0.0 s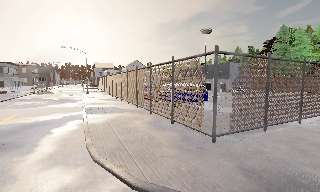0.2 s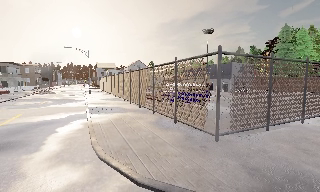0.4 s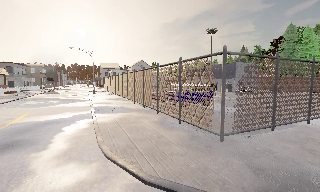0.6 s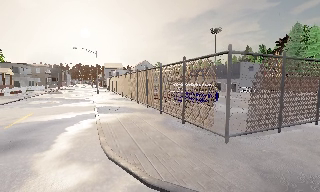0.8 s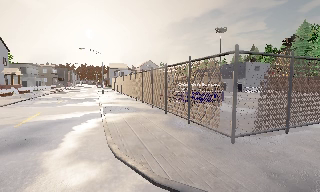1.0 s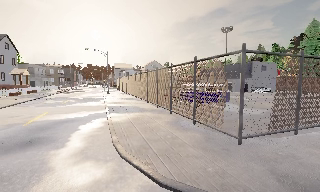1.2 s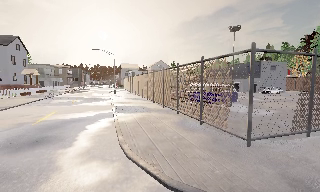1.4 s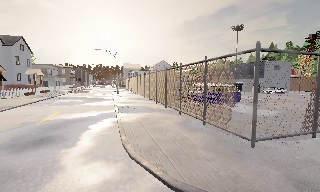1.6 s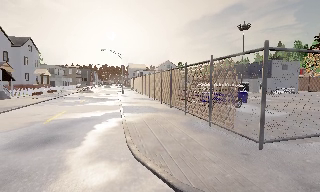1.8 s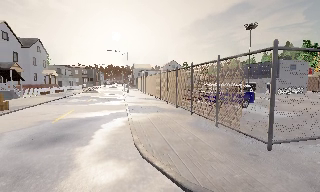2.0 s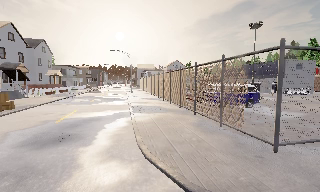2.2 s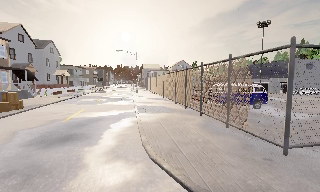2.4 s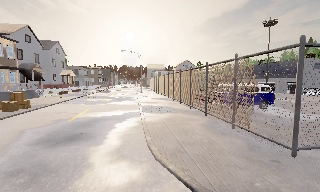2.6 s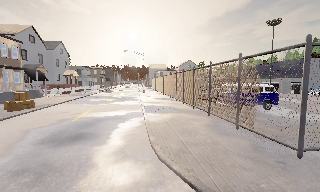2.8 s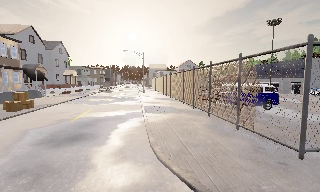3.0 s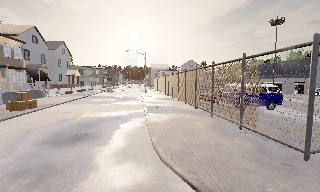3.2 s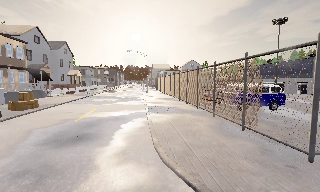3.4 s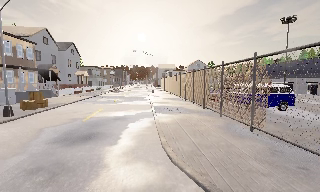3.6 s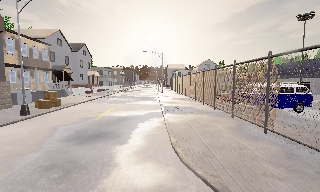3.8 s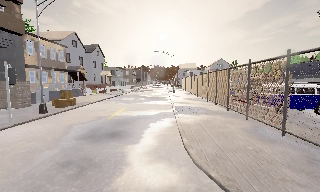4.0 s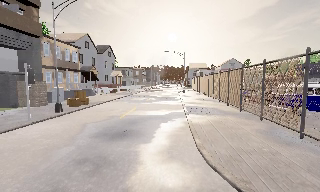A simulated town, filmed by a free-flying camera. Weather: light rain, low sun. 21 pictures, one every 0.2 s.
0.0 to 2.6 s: The camera pans to its left, which is counterclockwise from overhead, by about 20 degrees.
2.6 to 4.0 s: The camera swings to its left by about 15 degrees, and the scene slides to the right.
The film runs forward here.
